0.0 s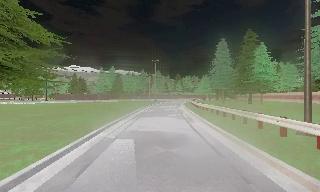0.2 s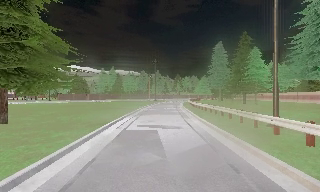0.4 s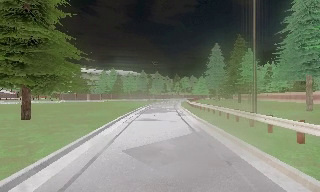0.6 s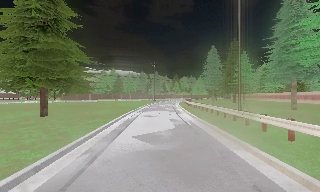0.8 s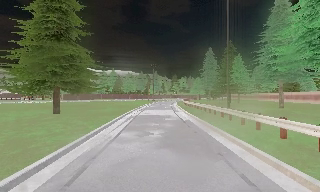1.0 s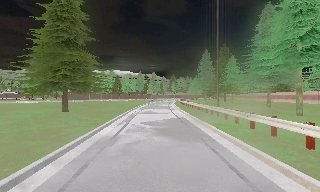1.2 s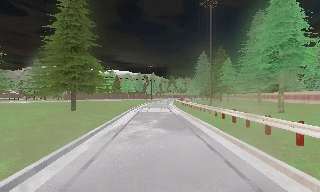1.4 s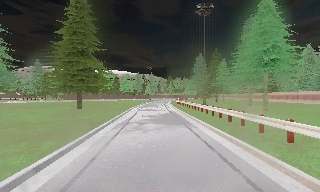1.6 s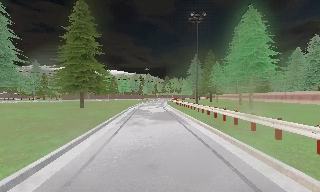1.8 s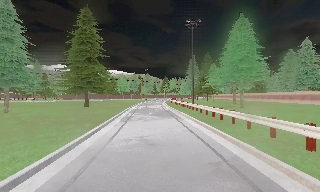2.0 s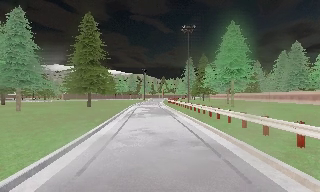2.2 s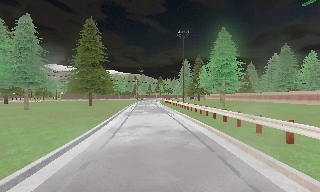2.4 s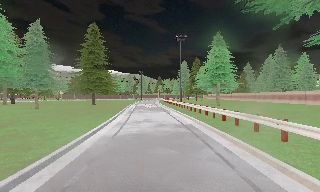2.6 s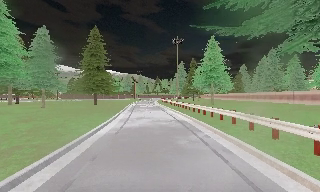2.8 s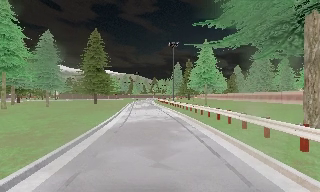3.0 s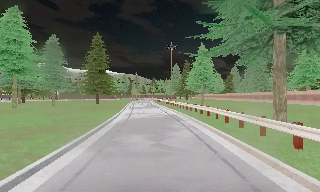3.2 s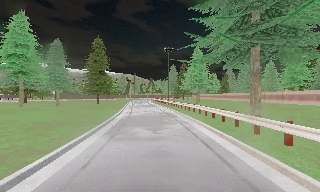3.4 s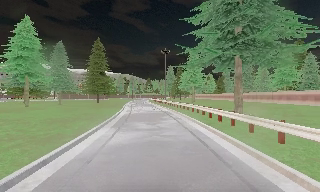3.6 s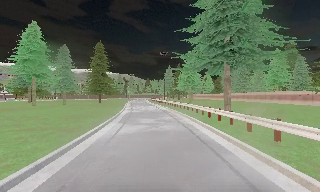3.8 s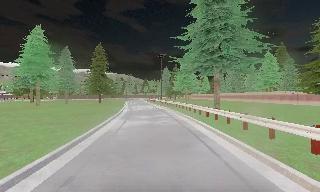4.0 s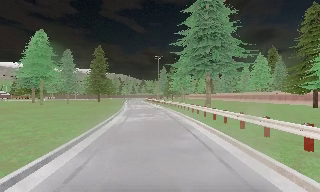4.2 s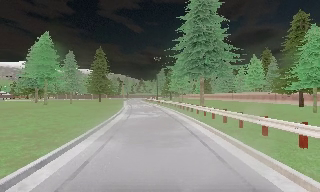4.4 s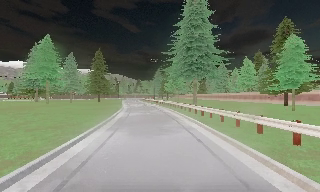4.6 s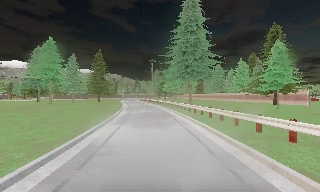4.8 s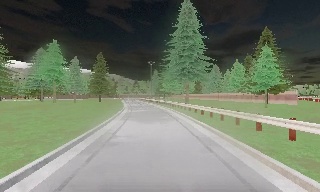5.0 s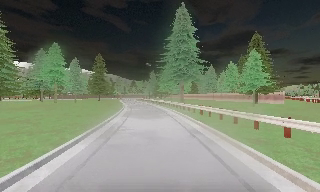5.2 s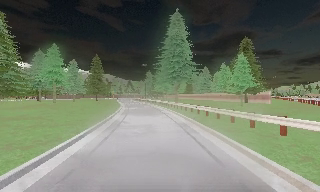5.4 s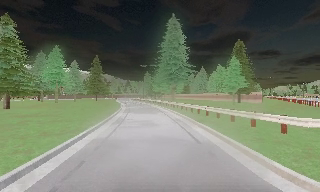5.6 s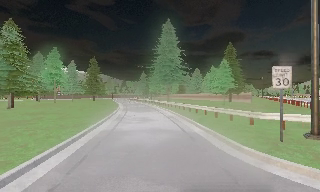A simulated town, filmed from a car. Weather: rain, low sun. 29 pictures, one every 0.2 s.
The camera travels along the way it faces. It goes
backward.
0.0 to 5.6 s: The camera pans to its right, which is clockwise from overhead, by about 20 degrees. It travels backward, about 50 m, so what stands in front gets smaller.
The film runs backward here.
